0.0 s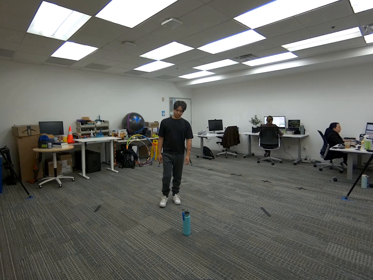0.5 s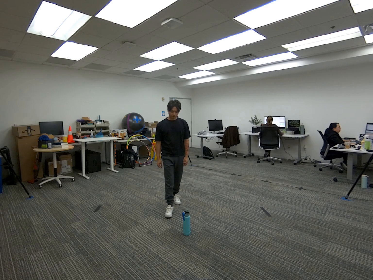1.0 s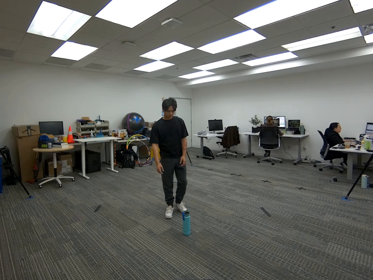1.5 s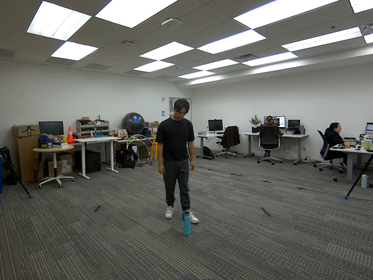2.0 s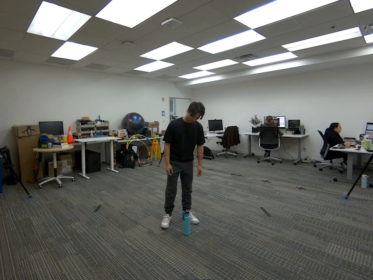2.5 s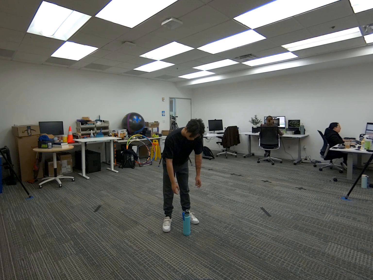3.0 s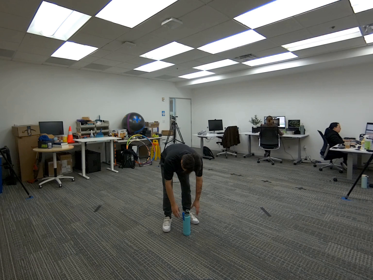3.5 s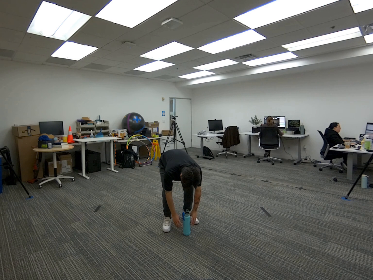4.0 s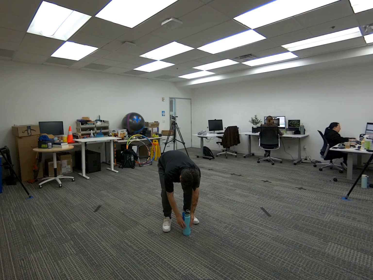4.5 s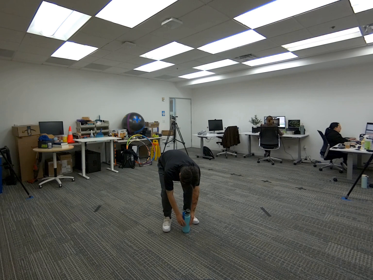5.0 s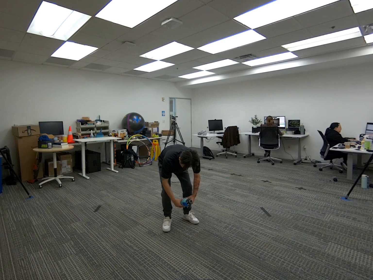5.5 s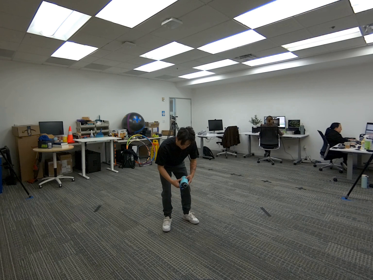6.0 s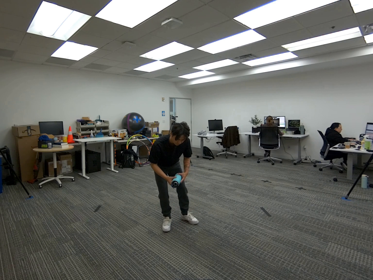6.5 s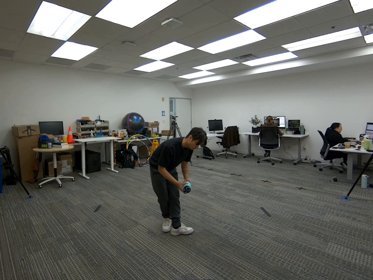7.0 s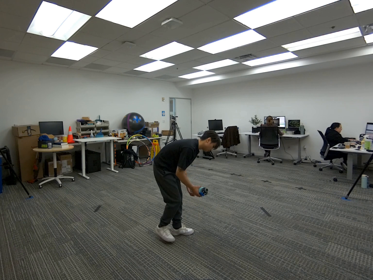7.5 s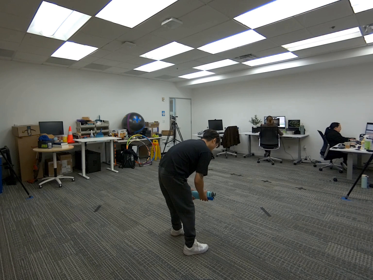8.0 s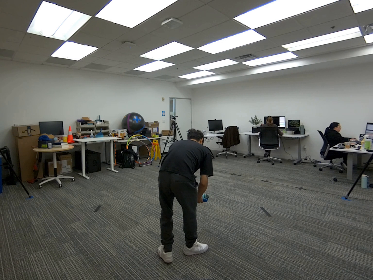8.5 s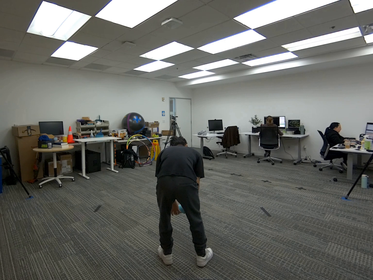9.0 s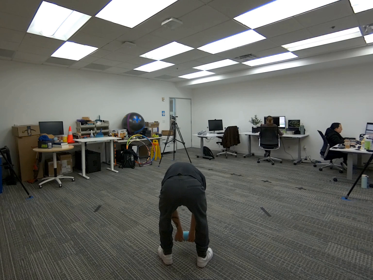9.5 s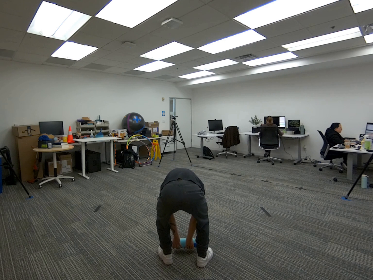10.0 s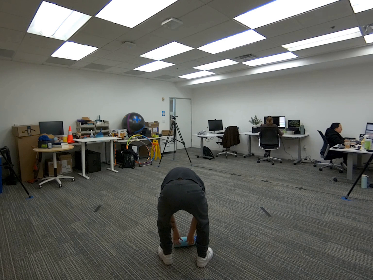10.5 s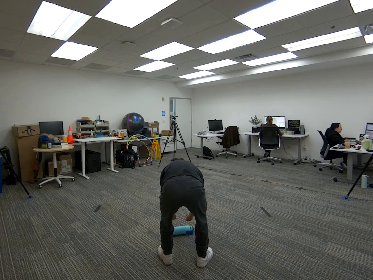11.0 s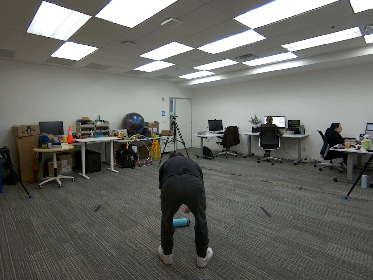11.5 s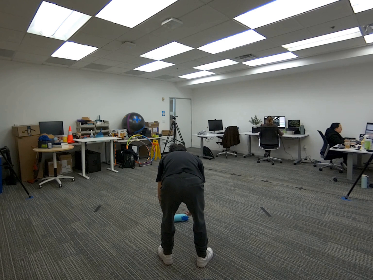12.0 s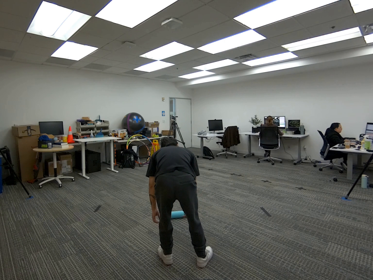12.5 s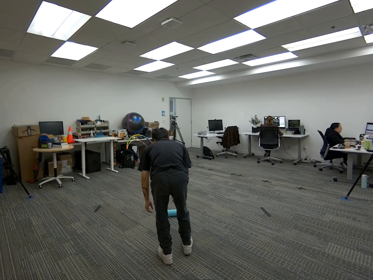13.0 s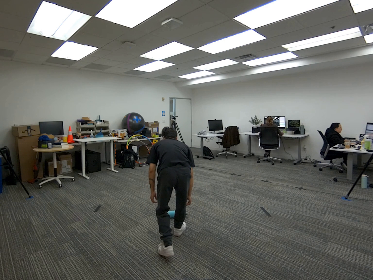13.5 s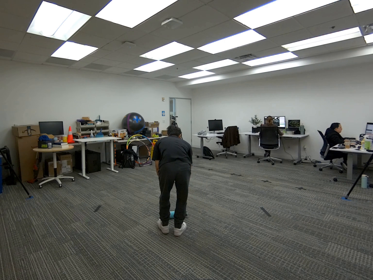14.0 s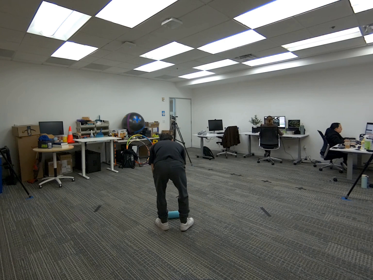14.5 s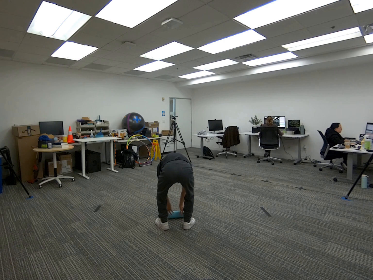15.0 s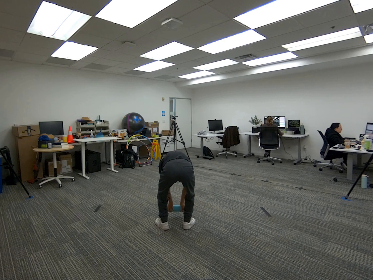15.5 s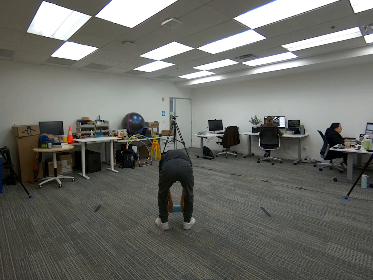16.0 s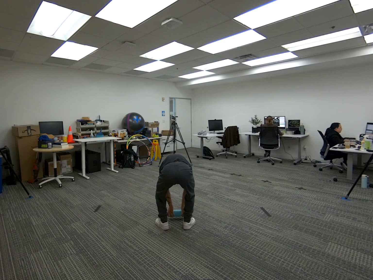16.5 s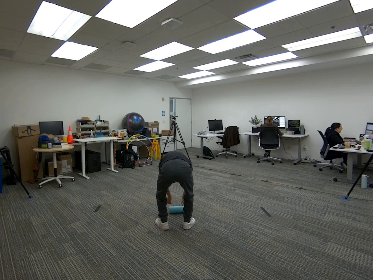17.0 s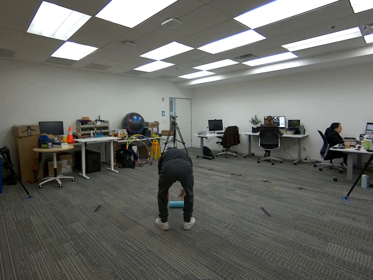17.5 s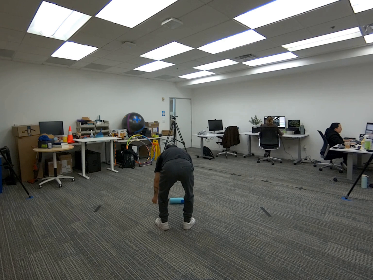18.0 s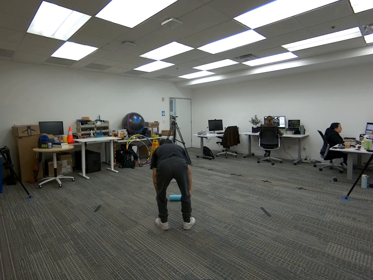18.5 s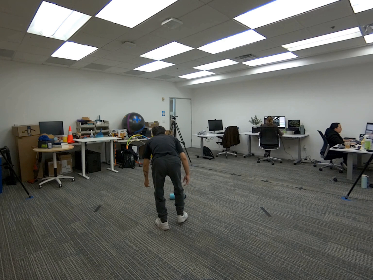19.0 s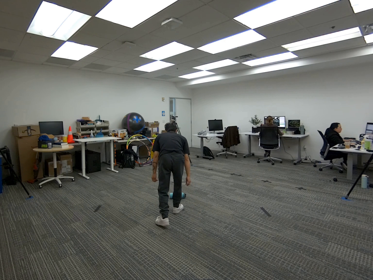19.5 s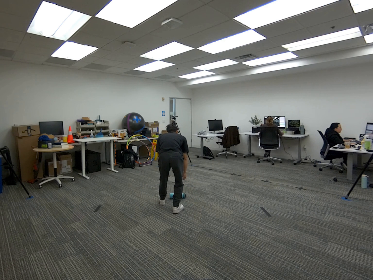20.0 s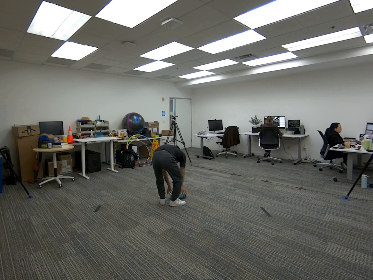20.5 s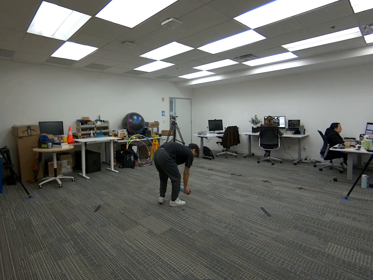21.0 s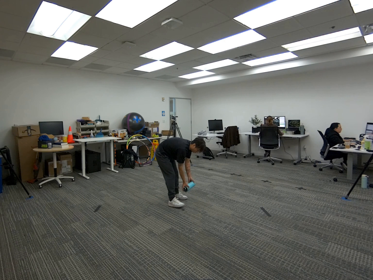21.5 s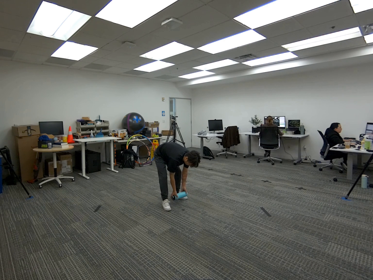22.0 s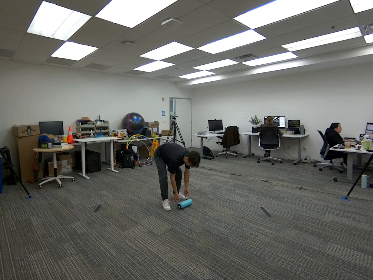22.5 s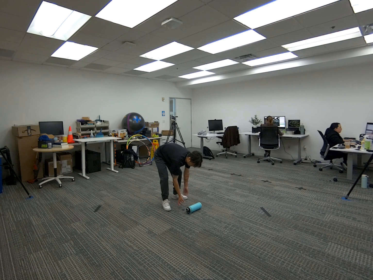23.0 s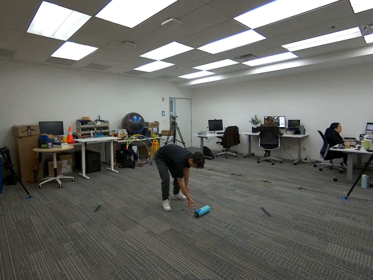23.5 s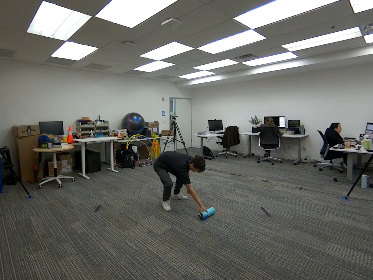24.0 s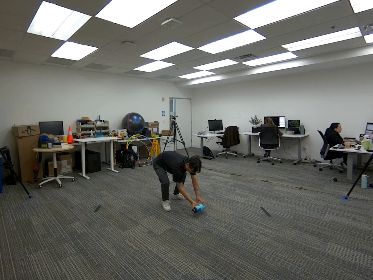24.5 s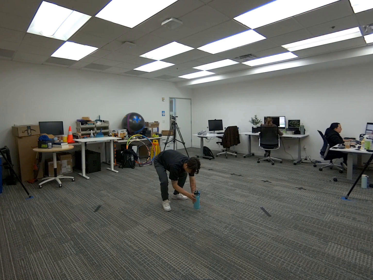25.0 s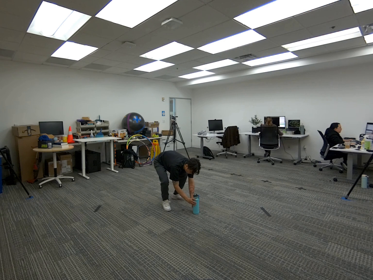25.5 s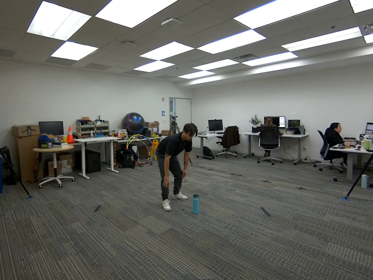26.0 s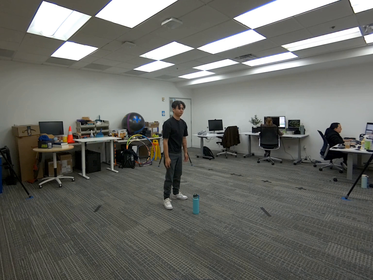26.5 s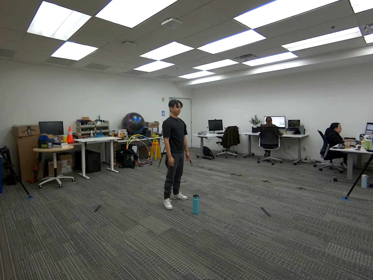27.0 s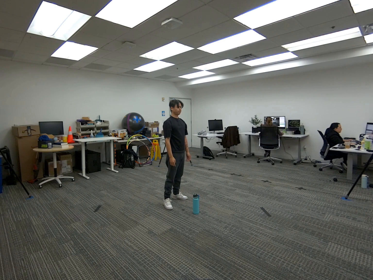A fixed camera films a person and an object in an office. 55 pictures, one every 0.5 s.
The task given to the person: Walk to the cyan water bottle on the ground, use both of your hands to place the bottle sideways and gently push the bottle to roll it across the ground.
